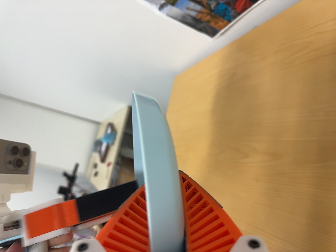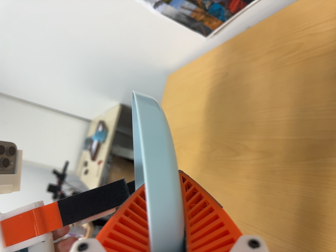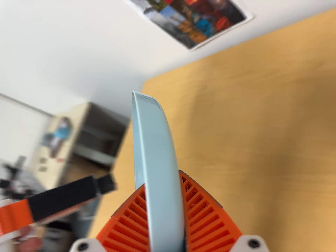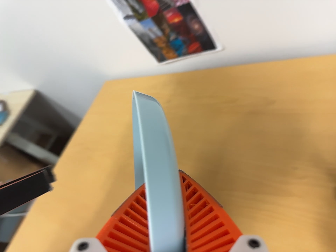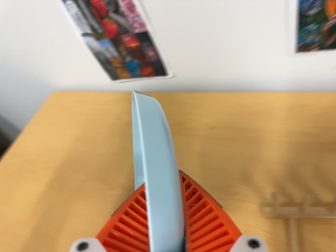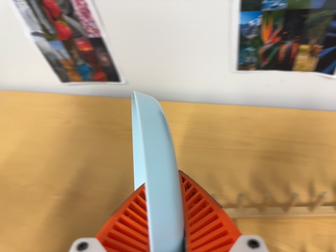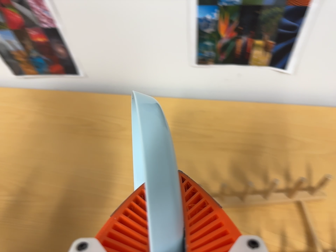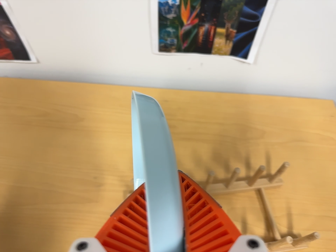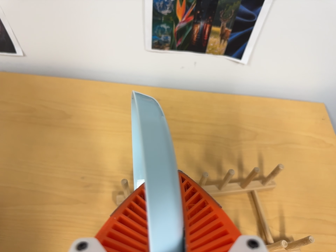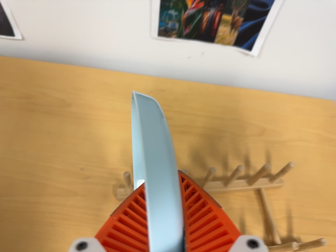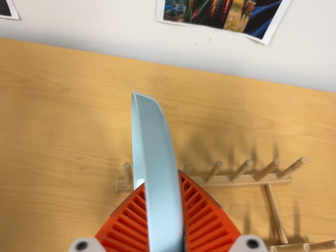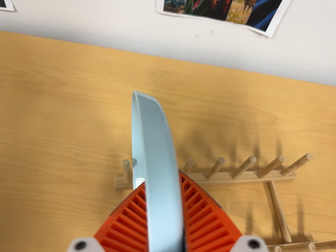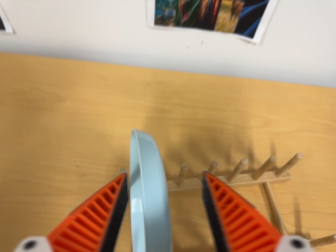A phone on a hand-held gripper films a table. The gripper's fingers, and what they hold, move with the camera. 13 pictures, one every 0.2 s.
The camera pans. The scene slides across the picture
to the left.
0.0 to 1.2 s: The scene slides to the left, as the camera pans about 55 degrees to its right. It travels backward and to its left, about 12 cm. It rolls about its line of sight by about 20 degrees, and the scene rotates clockwise.
1.2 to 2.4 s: The camera swings to its right by about 10 degrees, and the scene slides to the left. It travels forward, about 8 cm, so what stands in front looms larger.
The film runs forward here.
